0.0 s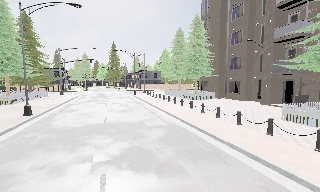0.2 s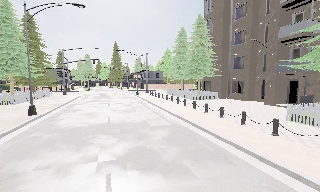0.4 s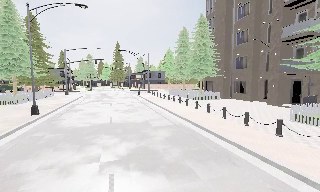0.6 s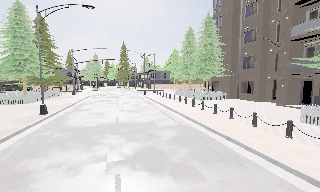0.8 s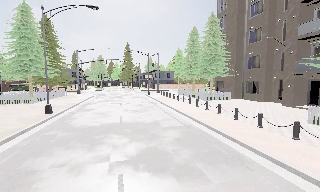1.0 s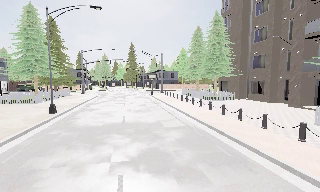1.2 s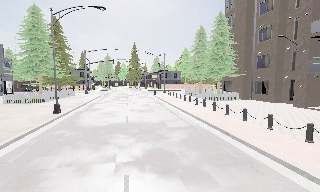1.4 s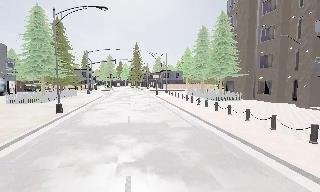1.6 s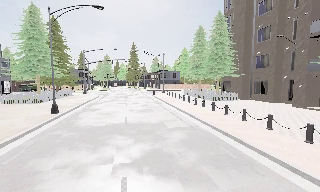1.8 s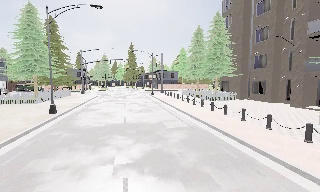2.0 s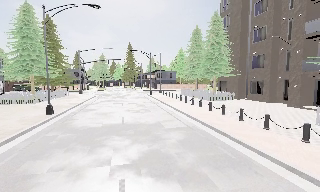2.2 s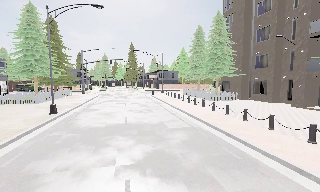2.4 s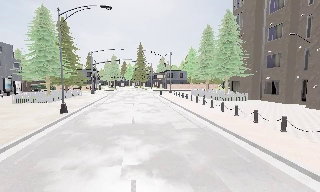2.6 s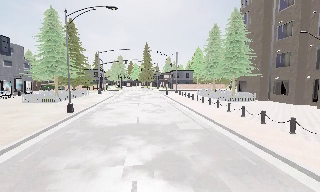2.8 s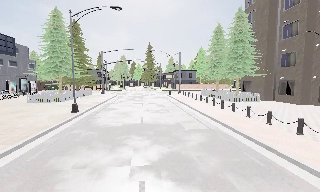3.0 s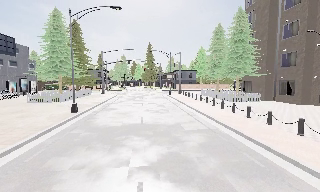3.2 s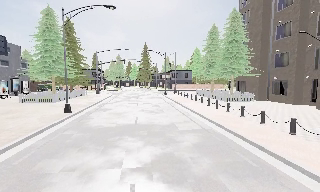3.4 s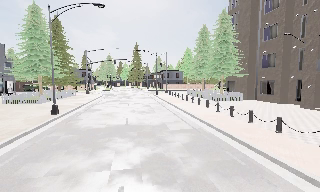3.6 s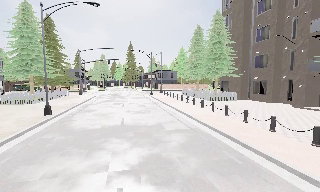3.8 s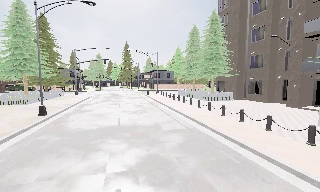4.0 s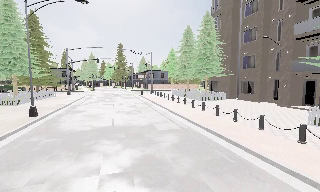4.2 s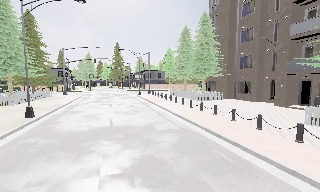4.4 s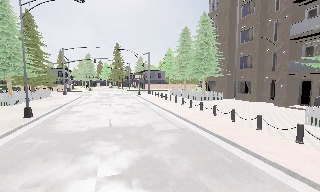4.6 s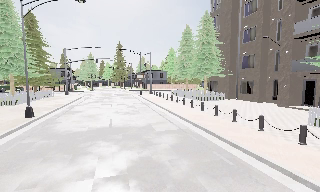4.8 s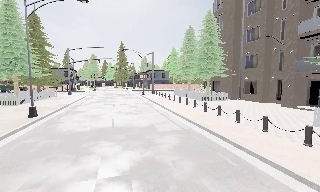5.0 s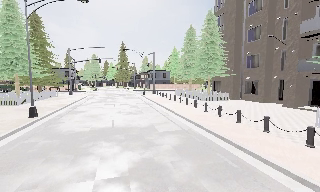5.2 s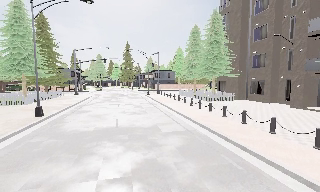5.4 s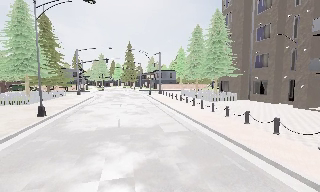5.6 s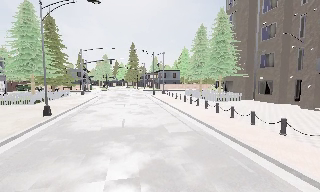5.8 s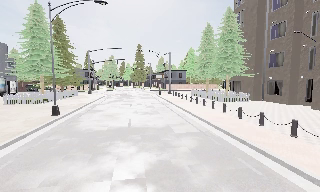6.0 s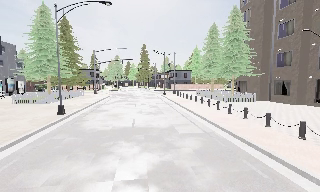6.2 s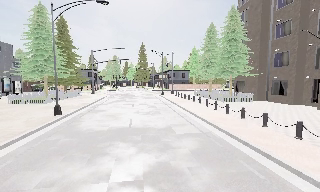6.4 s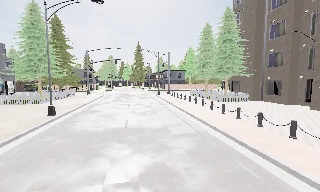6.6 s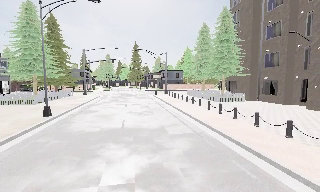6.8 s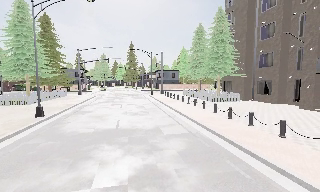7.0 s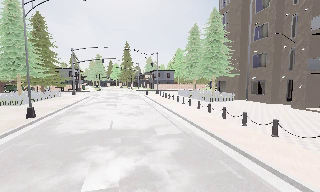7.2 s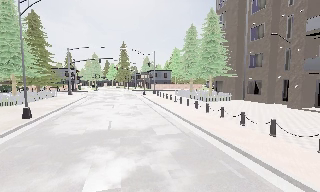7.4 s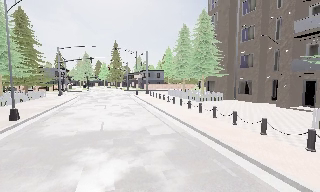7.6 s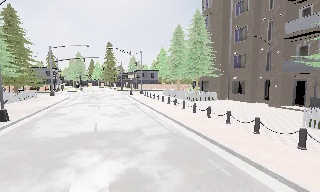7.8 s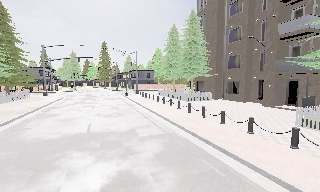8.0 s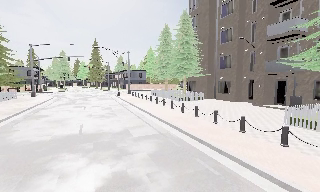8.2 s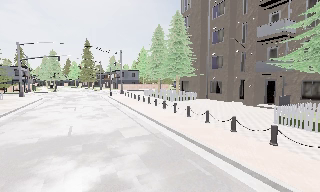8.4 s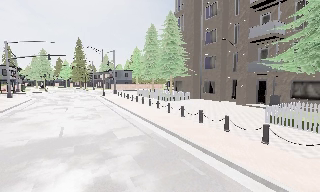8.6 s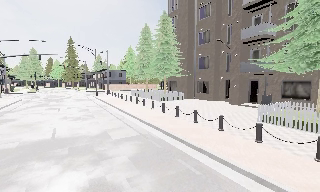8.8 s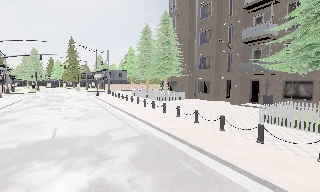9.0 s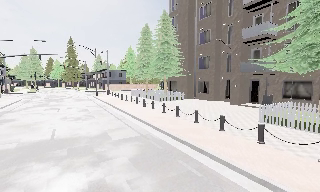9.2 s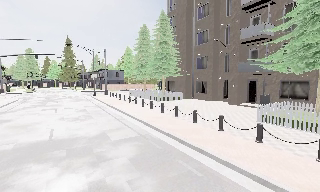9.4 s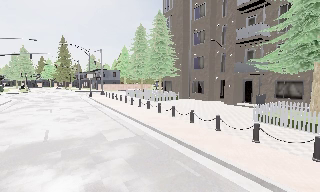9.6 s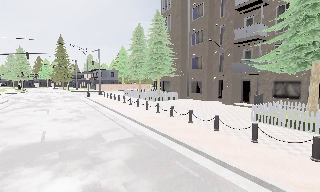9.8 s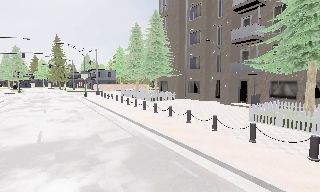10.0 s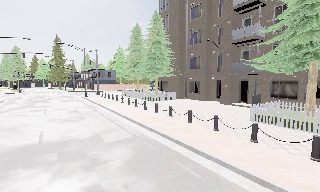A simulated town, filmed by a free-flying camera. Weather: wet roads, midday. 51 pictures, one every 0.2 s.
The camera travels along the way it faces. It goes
forward.
0.0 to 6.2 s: The camera travels forward, about 1 m, so what stands in front looms larger.
6.2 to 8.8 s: The camera swings to its right by about 20 degrees, and the scene slides to the left. It travels forward, about 0.5 m, so what stands in front looms larger.
8.8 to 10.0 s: The camera shifts only a little, or ends up much as it began.
The film runs forward here.
